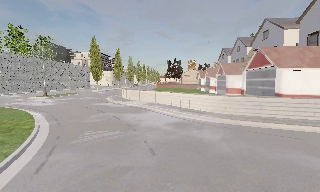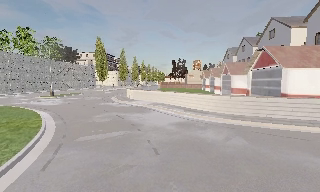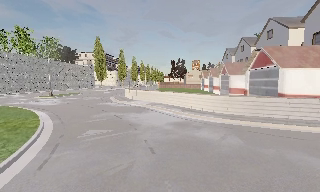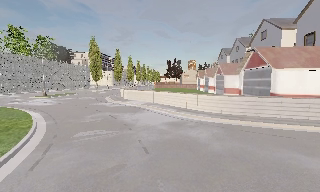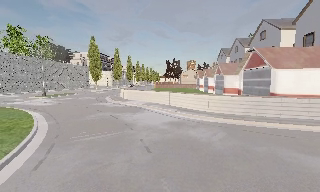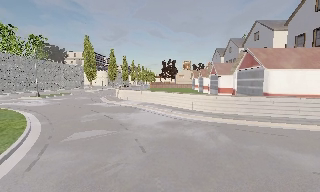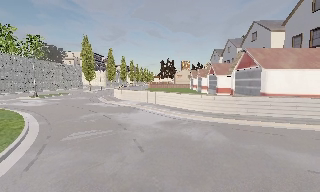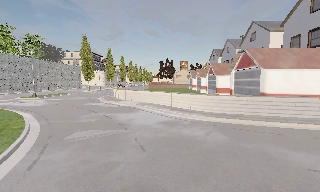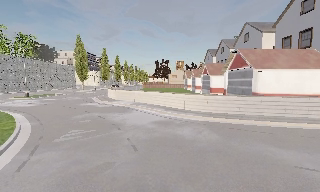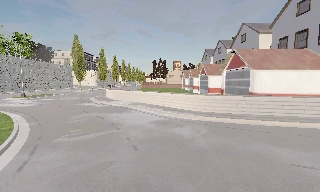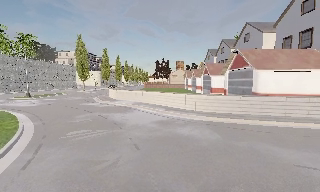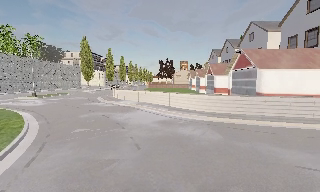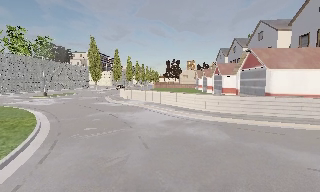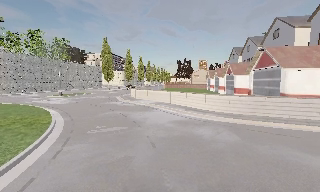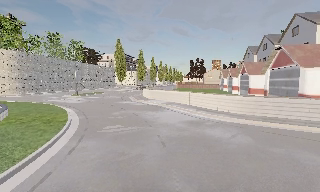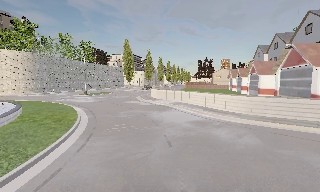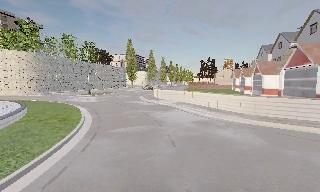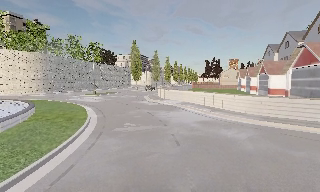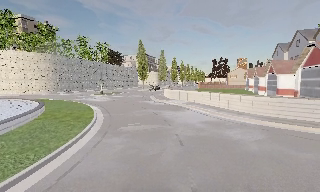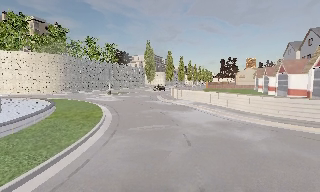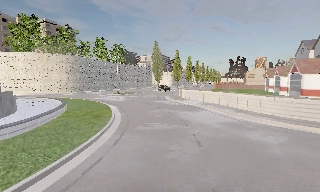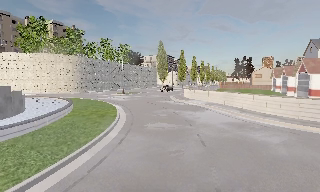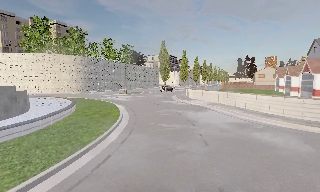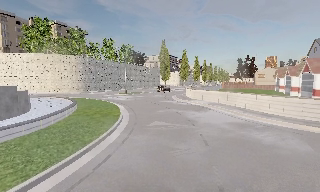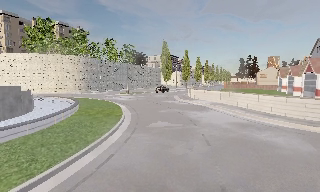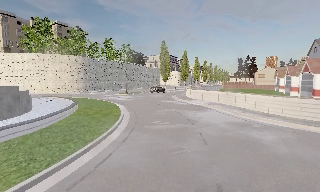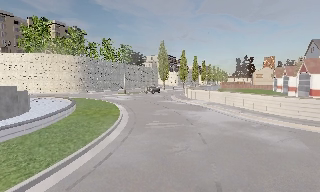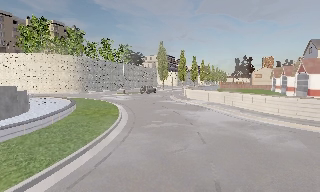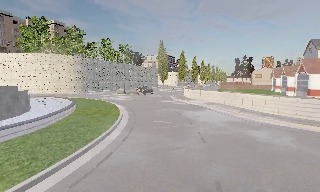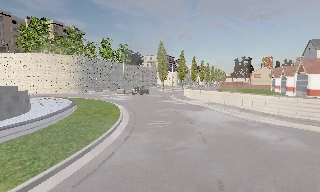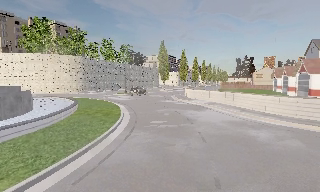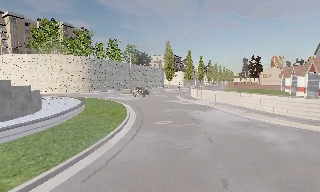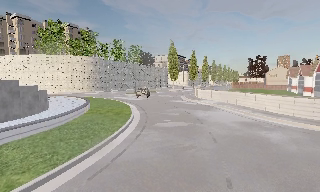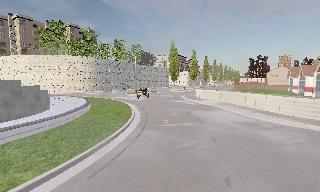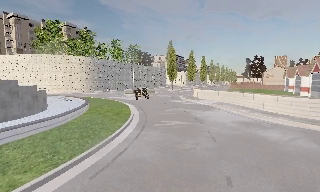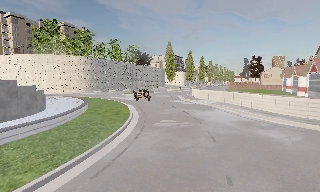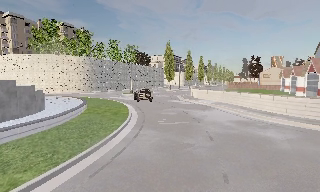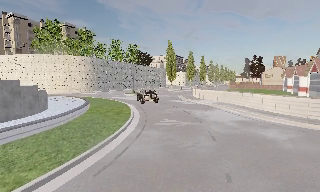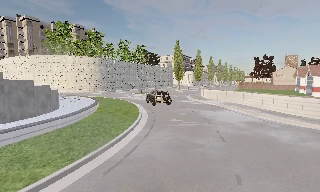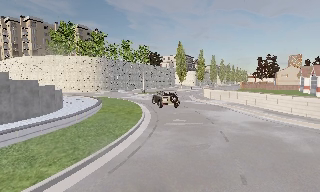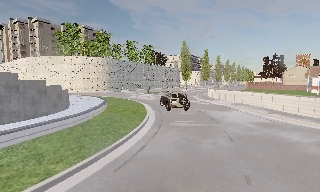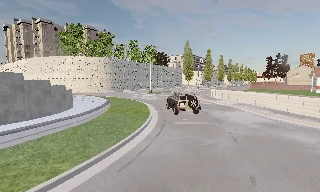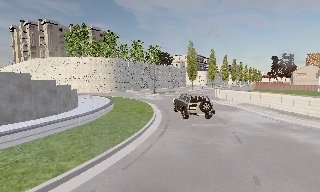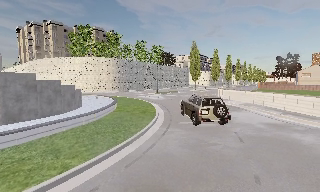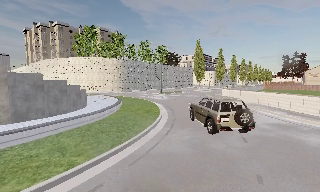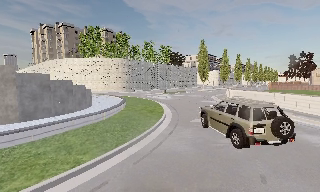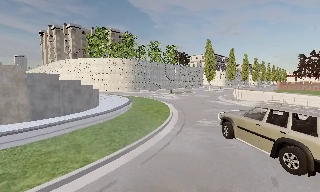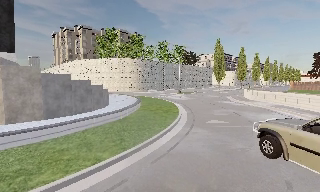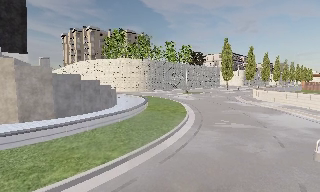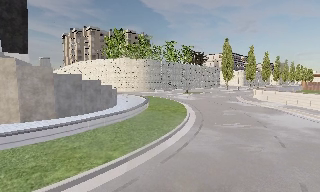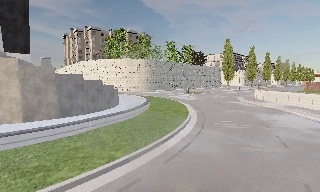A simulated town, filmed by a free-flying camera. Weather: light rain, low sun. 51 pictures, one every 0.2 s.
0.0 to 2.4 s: The camera travels backward, about 0.5 m, so what stands in front gets smaller.
2.4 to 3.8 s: The camera swings to its left by about 20 degrees, and the scene slides to the right.
3.8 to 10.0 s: The camera swings to its left by about 25 degrees, and the scene slides to the right. It travels backward and to its left, about 1.5 m, so what stands in front gets smaller.
The film runs backward here.
